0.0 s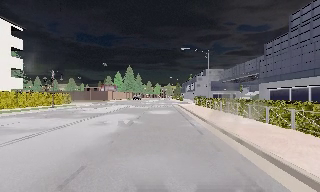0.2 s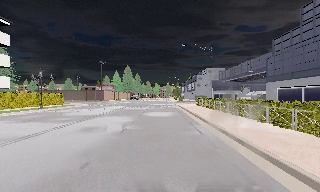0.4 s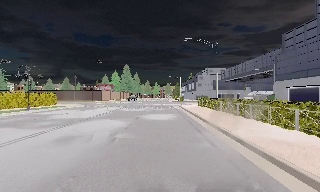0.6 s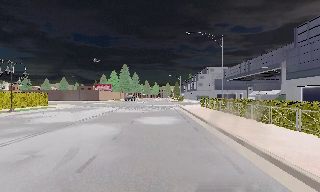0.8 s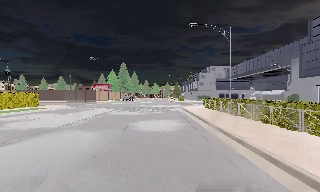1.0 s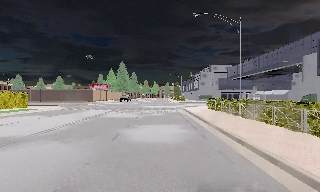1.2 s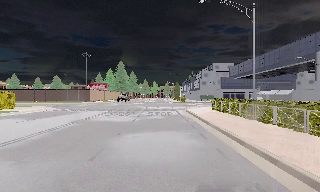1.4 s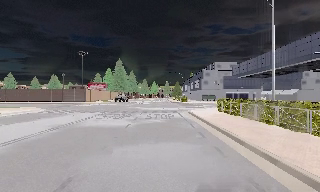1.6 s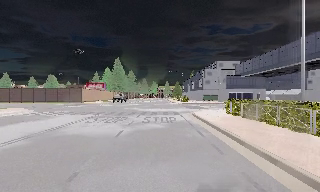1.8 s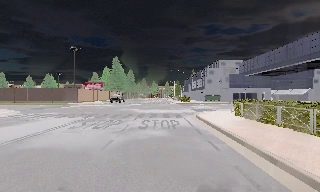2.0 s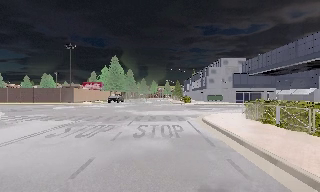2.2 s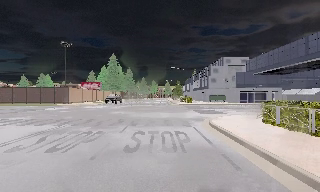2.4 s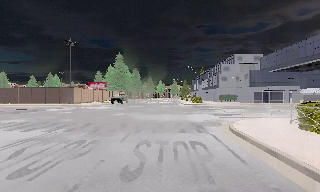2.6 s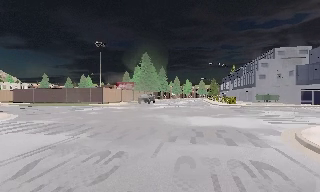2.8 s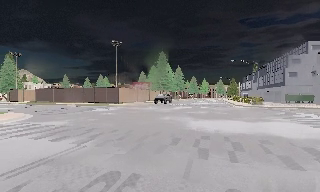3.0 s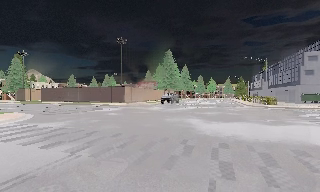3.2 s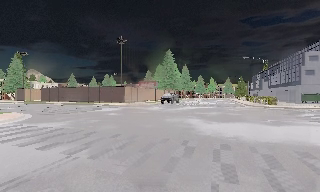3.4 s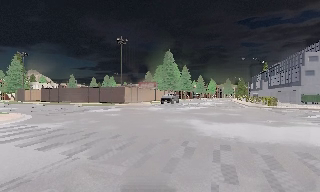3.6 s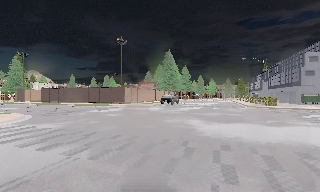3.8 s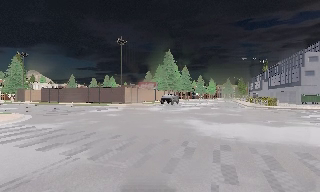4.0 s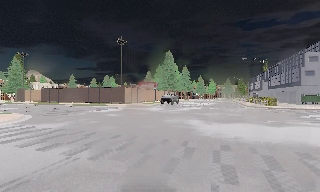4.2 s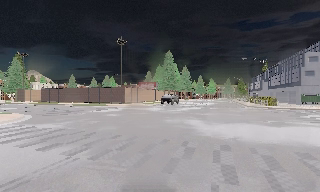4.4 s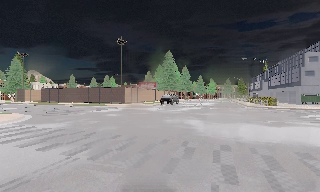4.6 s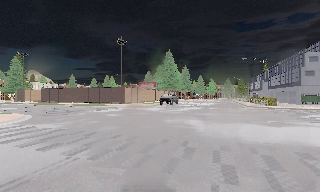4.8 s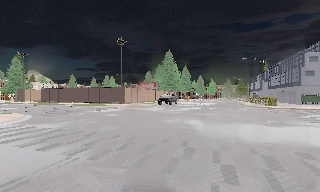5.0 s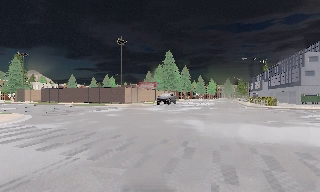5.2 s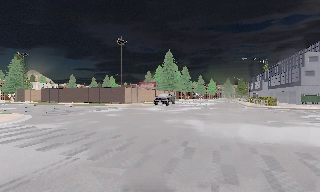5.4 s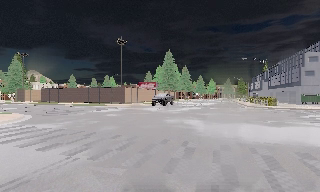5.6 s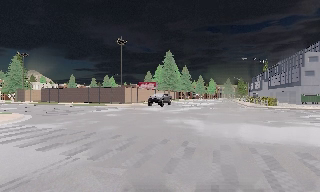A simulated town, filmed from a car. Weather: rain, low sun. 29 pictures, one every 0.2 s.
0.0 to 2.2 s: The camera travels forward, about 19 m, so what stands in front looms larger.
2.2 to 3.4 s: The scene slides to the right, as the camera pans about 20 degrees to its left. It travels forward, about 6 m, so what stands in front looms larger. It loses speed.
3.4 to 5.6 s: The camera keeps its place and its aim.
The film runs forward here.
